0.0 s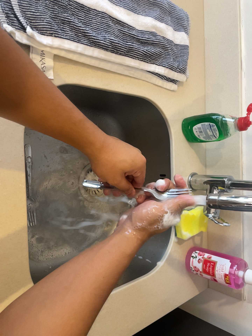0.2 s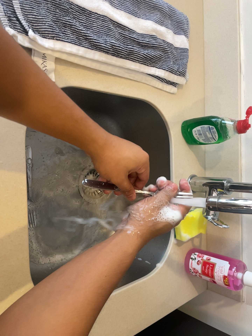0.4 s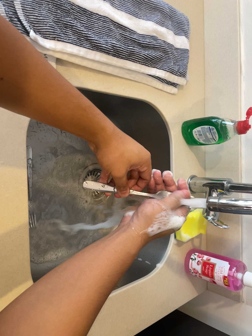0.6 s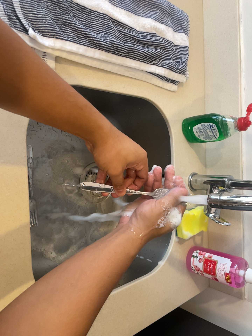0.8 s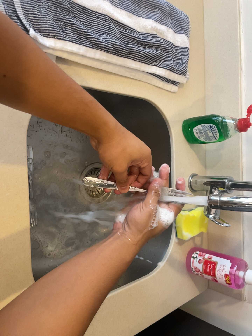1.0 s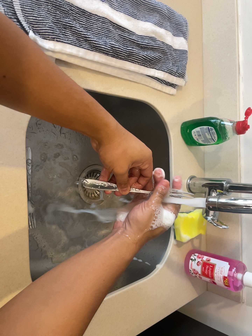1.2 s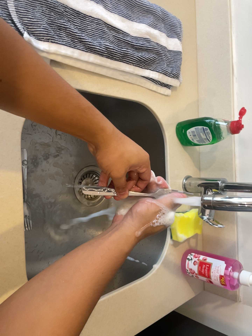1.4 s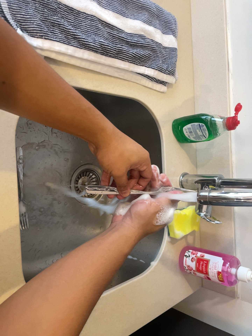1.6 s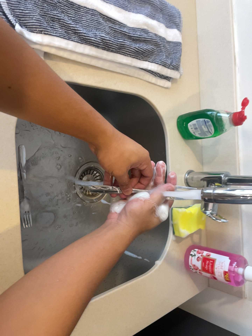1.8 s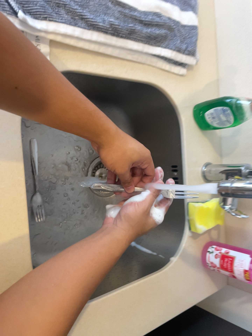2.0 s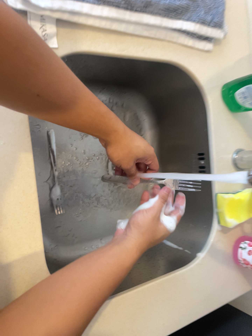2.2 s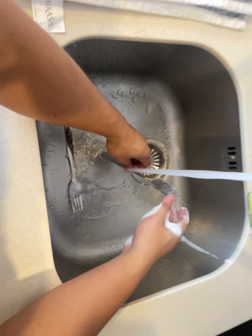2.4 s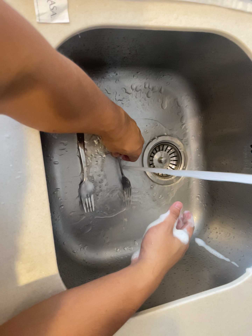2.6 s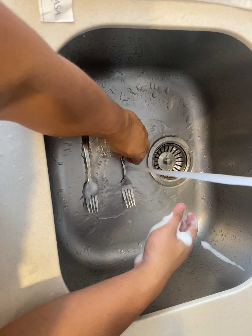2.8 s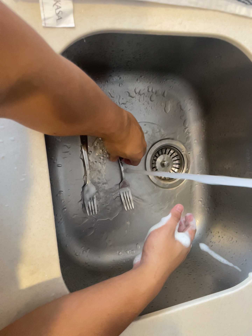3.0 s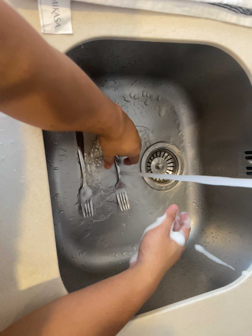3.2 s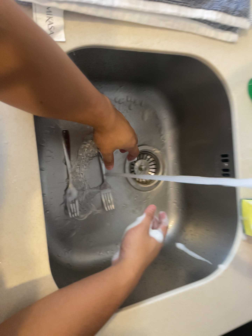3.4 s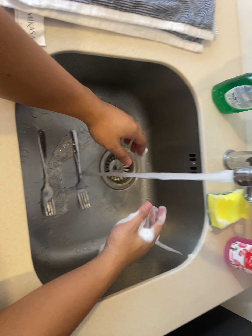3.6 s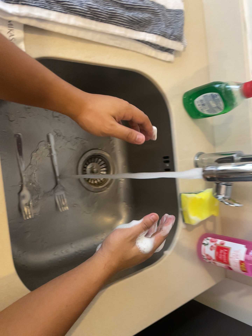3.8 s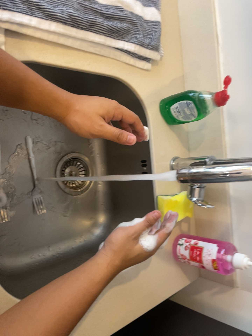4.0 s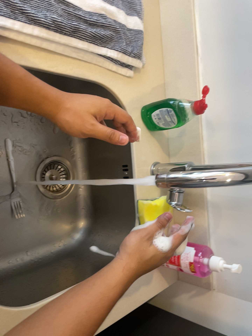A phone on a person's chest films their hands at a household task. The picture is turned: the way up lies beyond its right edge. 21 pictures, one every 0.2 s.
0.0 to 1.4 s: The camera keeps its place and its aim.
1.4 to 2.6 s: The camera swings to its left by about 25 degrees, and the scene slides to the right. It travels forward and to its right, about 18 cm, so what stands in front looms larger.
2.6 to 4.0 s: The camera swings to its right by about 30 degrees, and the scene slides to the left. It travels backward, about 12 cm, so what stands in front gets smaller.
The film runs backward here.
